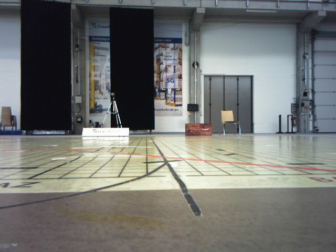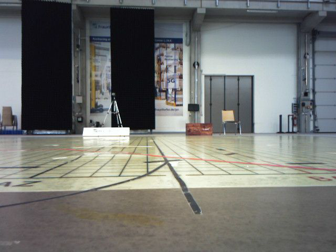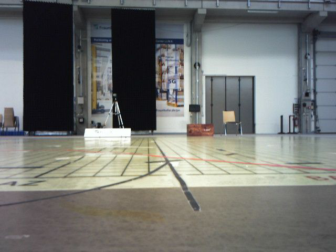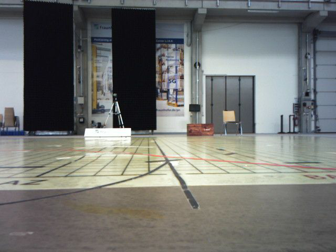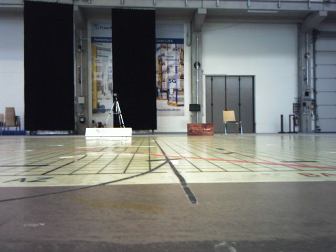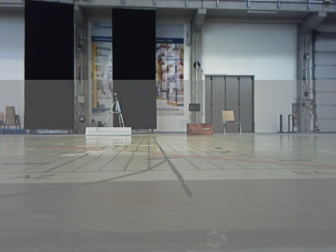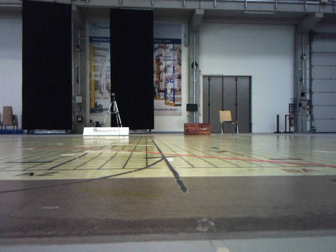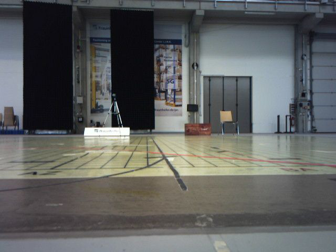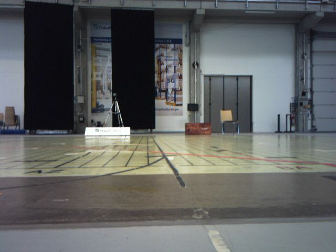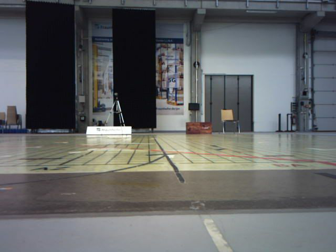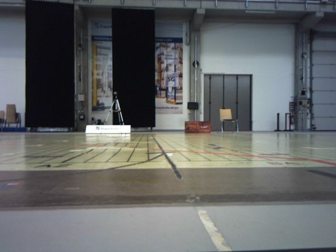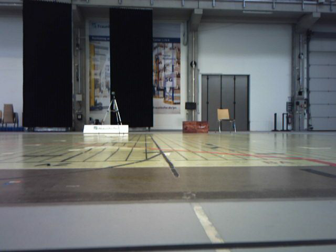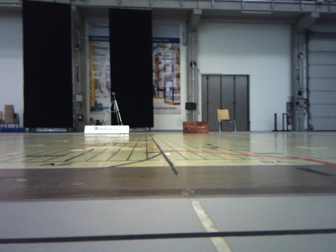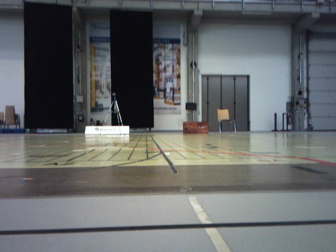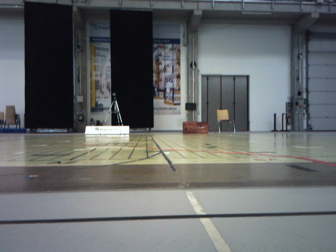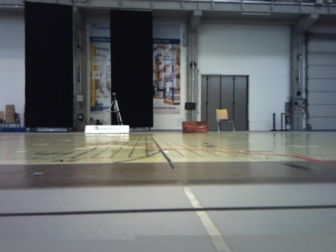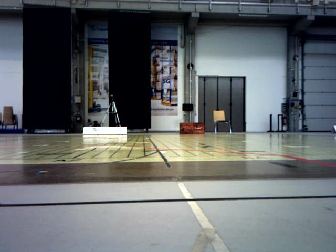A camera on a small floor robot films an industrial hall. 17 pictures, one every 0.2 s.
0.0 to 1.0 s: The camera travels backward, about 0.2 m, so what stands in front gets smaller. It gains speed.
1.0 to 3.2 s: The camera travels backward, about 0.4 m, so what stands in front gets smaller.
The film runs backward here.
